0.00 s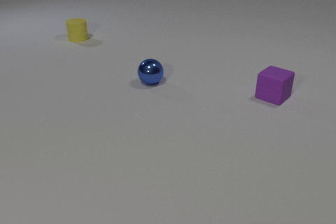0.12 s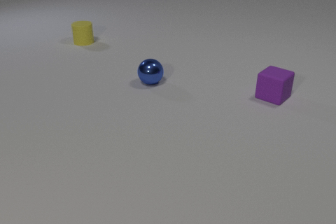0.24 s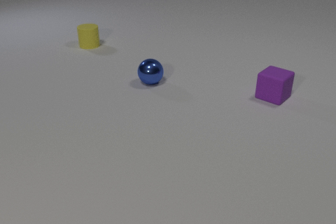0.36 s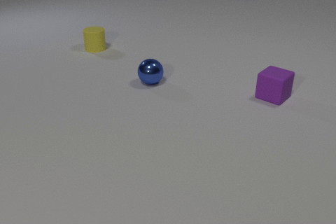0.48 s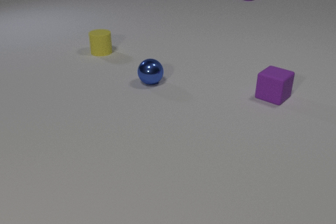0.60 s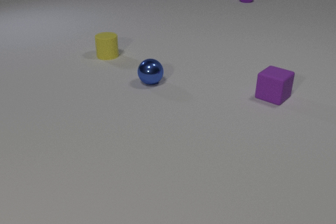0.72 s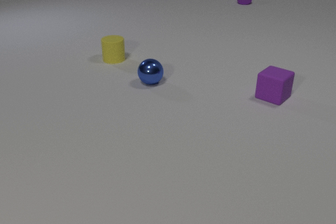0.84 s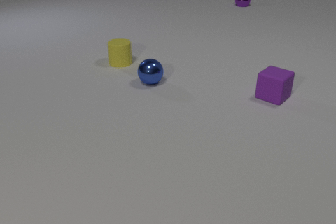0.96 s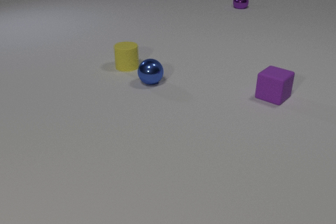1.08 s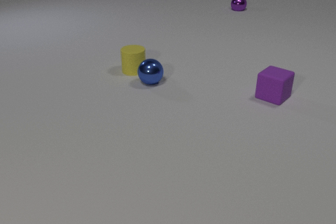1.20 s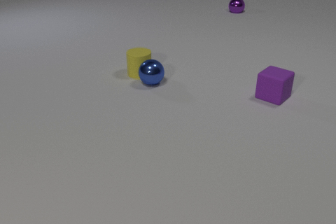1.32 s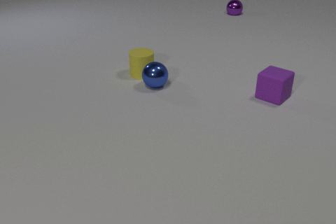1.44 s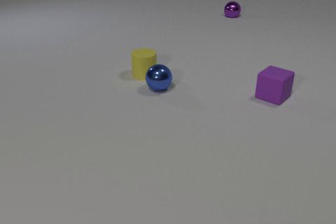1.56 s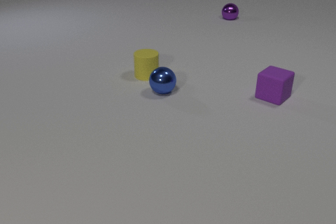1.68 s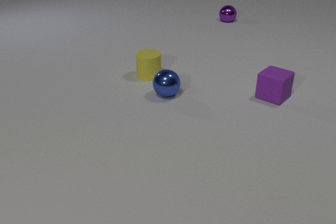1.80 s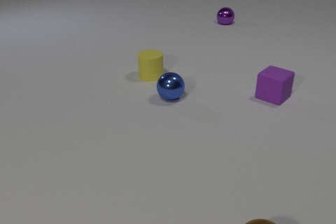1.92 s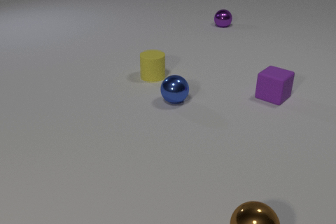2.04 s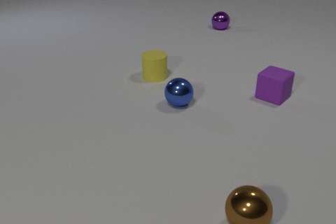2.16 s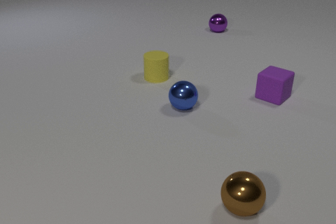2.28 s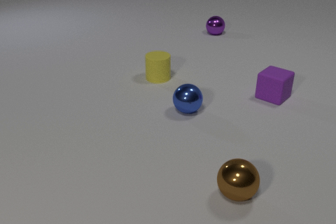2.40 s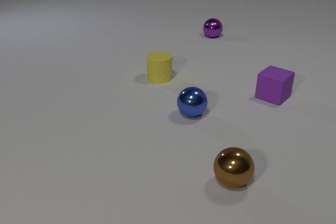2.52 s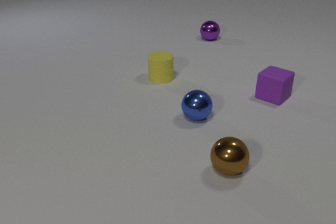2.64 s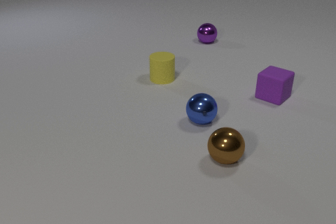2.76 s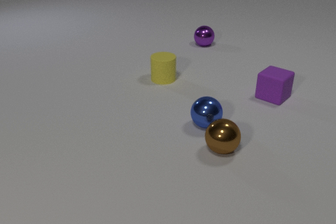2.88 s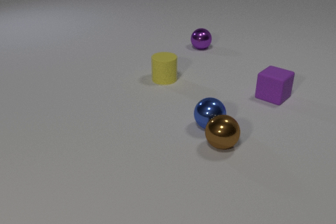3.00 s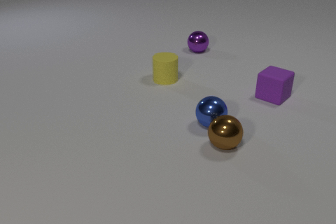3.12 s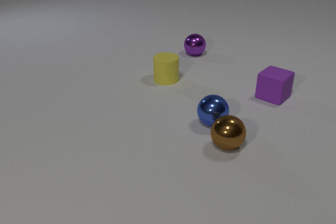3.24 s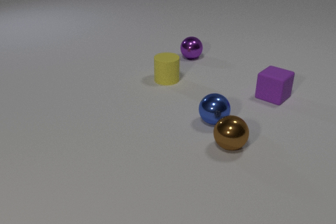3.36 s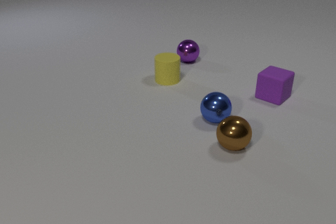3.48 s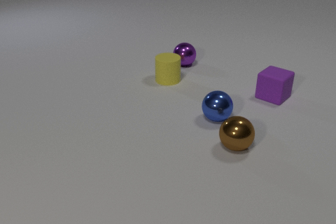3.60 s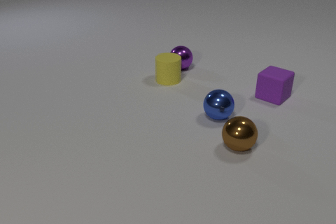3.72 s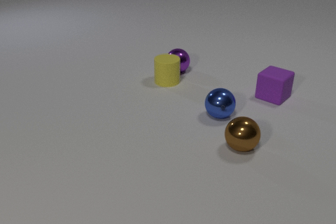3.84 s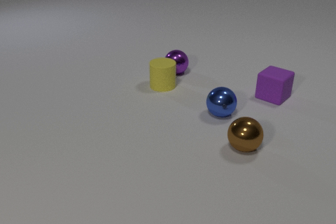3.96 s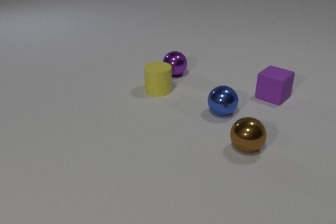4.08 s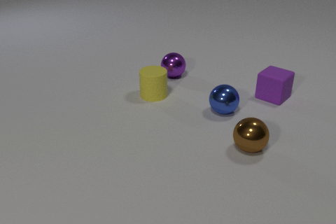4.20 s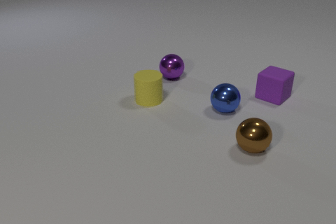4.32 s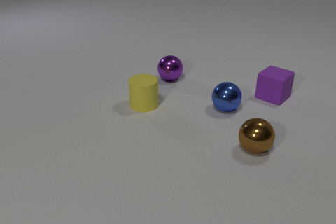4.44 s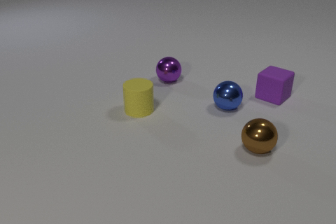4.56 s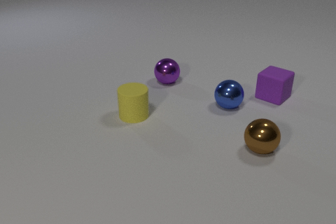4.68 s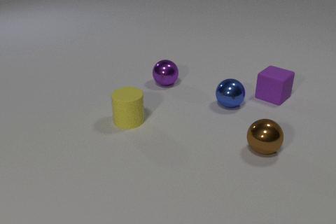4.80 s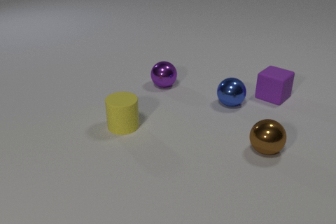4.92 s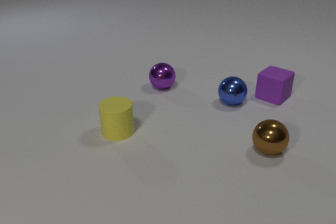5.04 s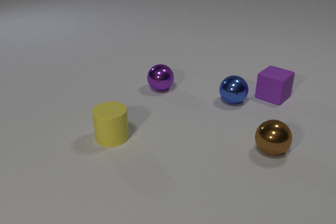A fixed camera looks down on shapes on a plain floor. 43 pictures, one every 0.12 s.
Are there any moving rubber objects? yes.
How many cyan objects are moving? 0.
What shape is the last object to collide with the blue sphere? sphere.
0.00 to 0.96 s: The yellow rubber cylinder slides toward the camera and to the right. The purple metal sphere comes in at the top edge, rolls toward the camera.
0.96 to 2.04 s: The yellow rubber cylinder slides to the right and toward the camera. The blue metal sphere rolls toward the camera and to the right. The purple metal sphere rolls toward the camera. The brown metal sphere comes in at the bottom edge, rolls away from the camera. The yellow rubber cylinder and the blue metal sphere collide.
2.04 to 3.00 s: The yellow rubber cylinder slides to the right and toward the camera. The blue metal sphere rolls toward the camera and to the right. The purple metal sphere rolls toward the camera. The brown metal sphere rolls away from the camera. The blue metal sphere and the brown metal sphere collide.
3.00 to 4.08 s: The yellow rubber cylinder slides toward the camera. The blue metal sphere rolls away from the camera and to the right. The purple metal sphere rolls toward the camera. The brown metal sphere rolls to the right. The yellow rubber cylinder and the purple metal sphere collide.
4.08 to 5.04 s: The yellow rubber cylinder slides toward the camera and to the left. The blue metal sphere rolls away from the camera. The purple metal sphere rolls toward the camera and to the left. The brown metal sphere rolls to the right.
